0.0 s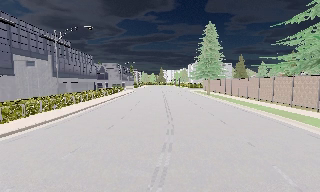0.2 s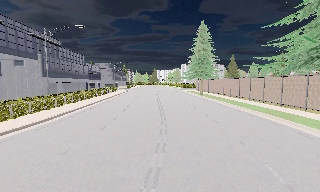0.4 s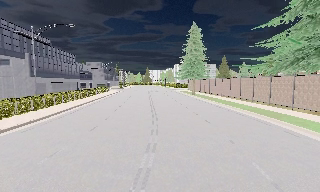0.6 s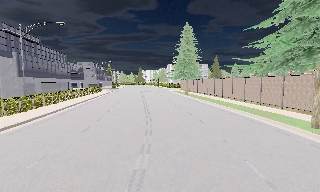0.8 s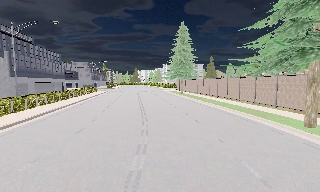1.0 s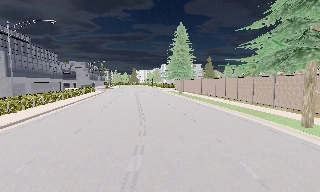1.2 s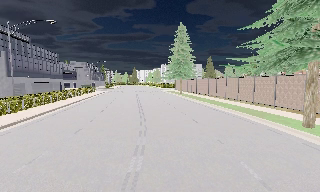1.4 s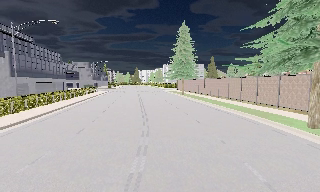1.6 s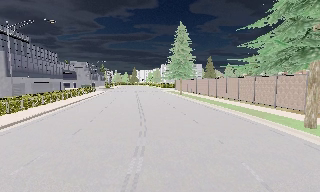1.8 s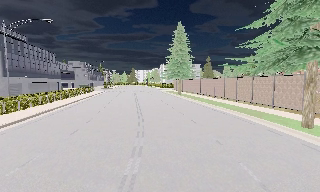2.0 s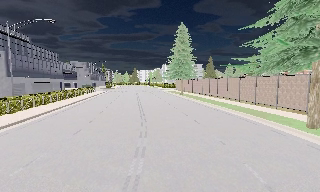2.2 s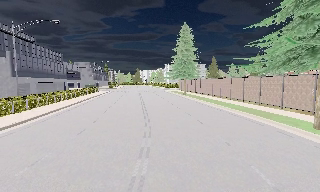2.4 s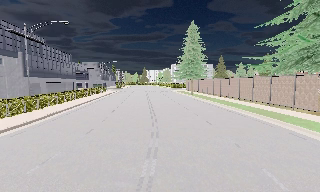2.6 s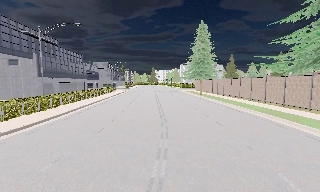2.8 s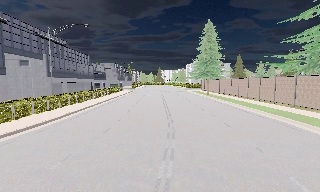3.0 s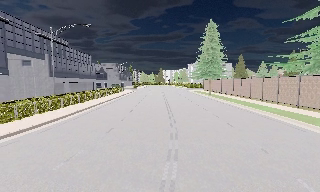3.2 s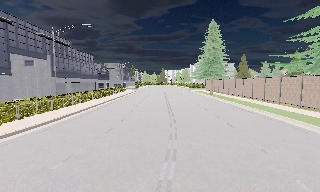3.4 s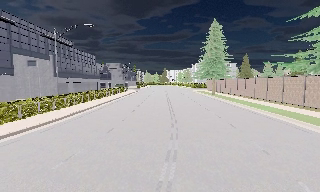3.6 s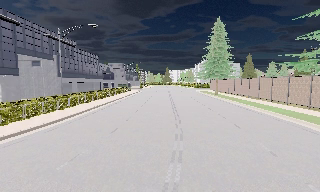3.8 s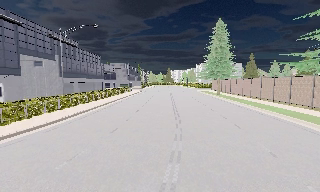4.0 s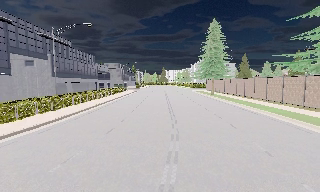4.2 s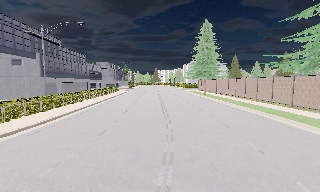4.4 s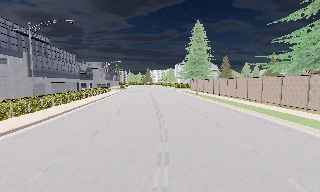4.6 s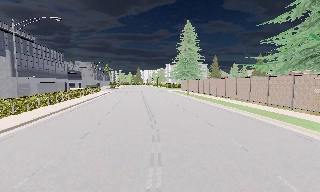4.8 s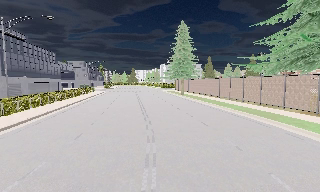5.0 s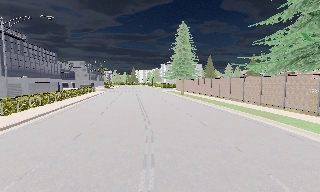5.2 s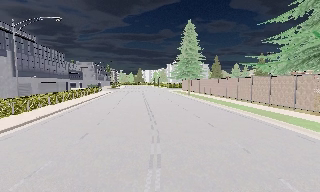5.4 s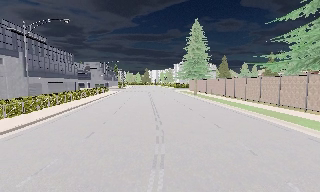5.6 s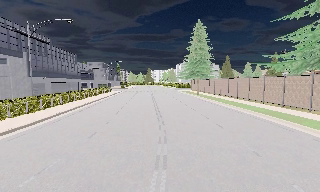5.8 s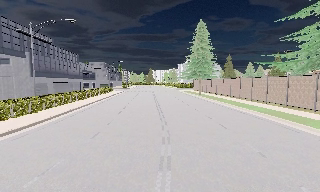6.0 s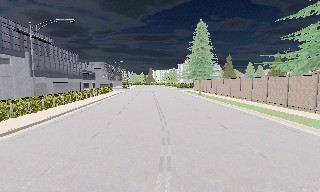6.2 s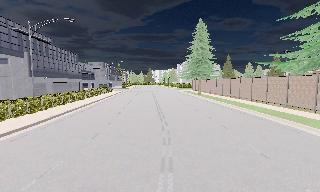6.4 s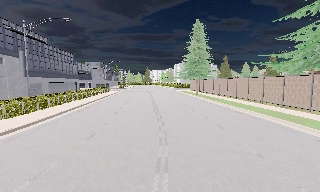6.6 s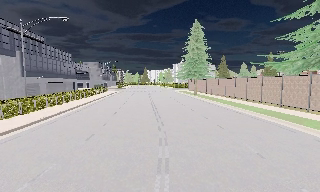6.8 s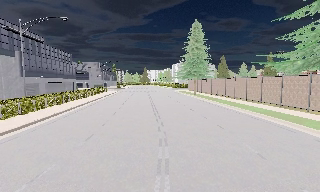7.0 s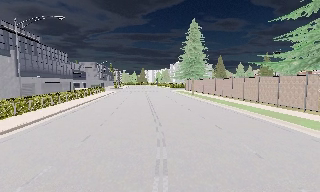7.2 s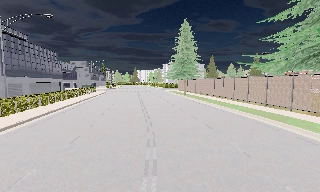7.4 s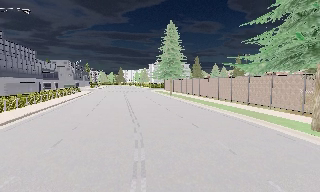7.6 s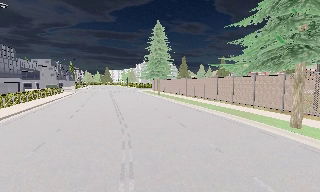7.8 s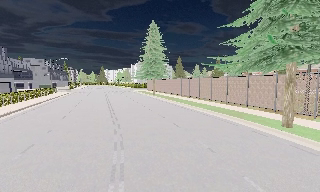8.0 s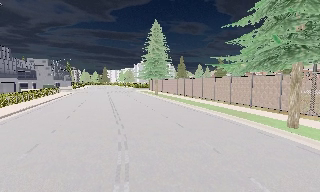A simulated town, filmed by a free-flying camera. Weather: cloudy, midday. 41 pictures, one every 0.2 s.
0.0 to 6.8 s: The camera travels forward, about 1.5 m, so what stands in front looms larger.
6.8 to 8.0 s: The camera swings to its right by about 15 degrees, and the scene slides to the left.
The film runs forward here.
